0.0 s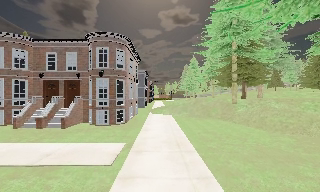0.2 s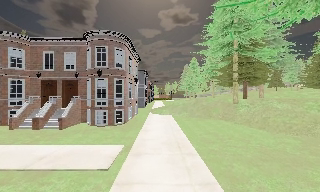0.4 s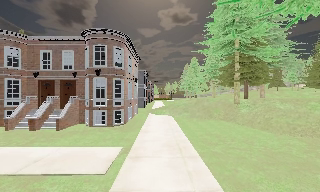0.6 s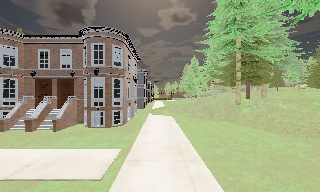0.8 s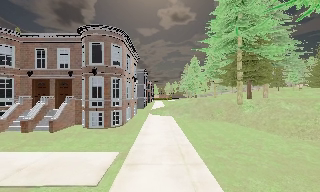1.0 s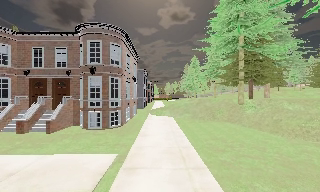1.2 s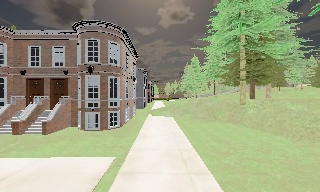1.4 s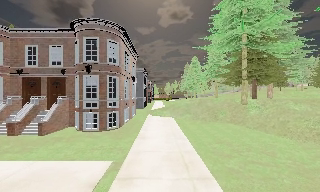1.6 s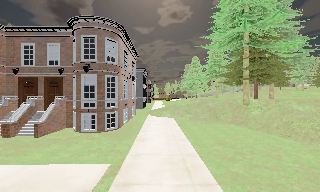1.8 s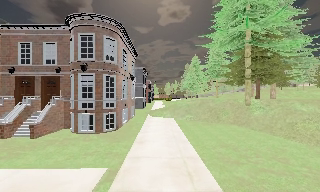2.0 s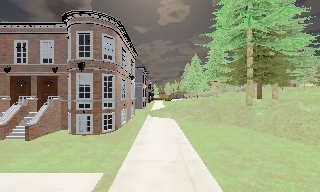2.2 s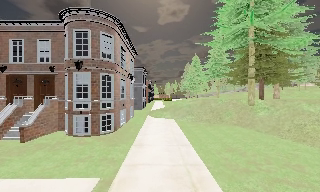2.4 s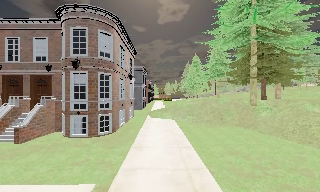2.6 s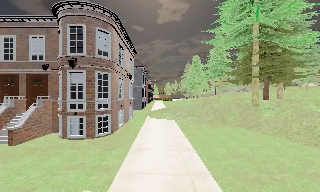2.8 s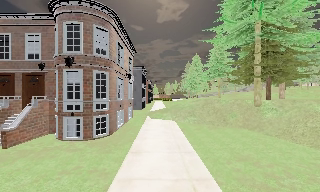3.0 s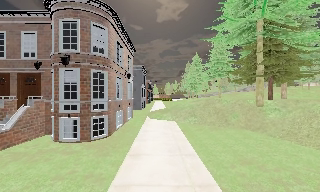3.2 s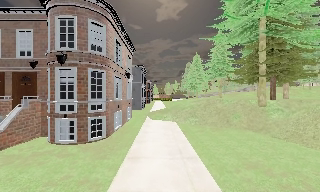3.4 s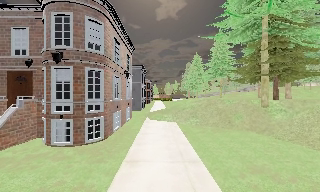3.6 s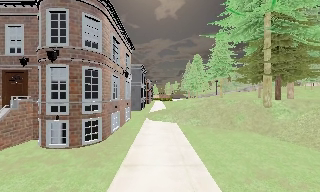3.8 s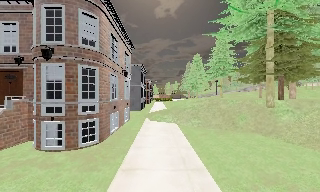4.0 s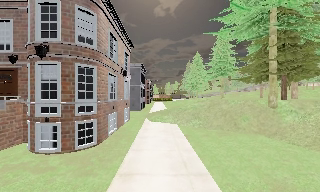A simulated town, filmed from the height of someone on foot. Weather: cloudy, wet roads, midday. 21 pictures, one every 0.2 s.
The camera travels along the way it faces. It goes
forward.
0.0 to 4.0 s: The camera travels forward, about 6 m, so what stands in front looms larger.
The film runs forward here.
